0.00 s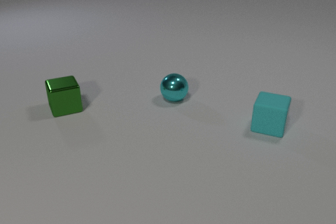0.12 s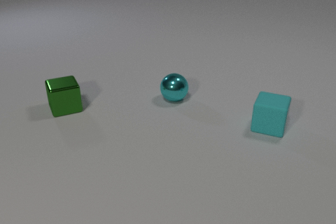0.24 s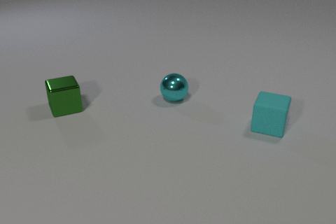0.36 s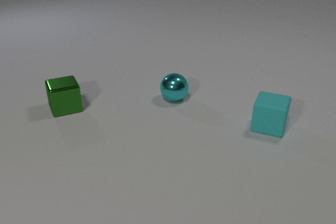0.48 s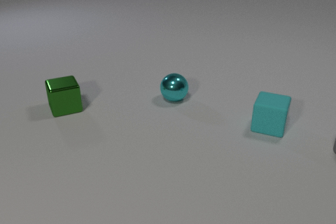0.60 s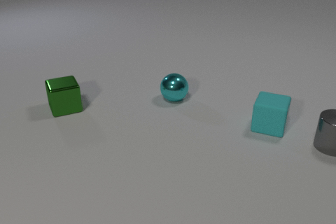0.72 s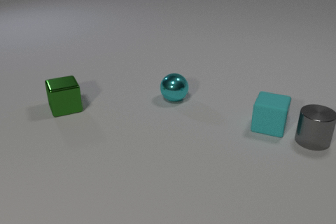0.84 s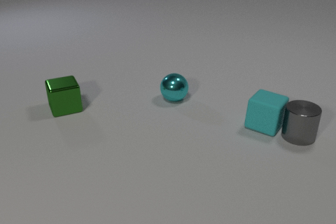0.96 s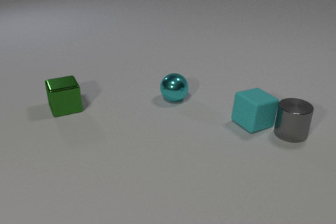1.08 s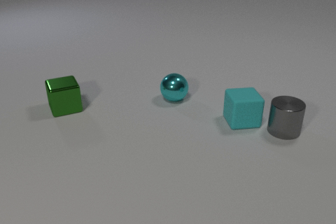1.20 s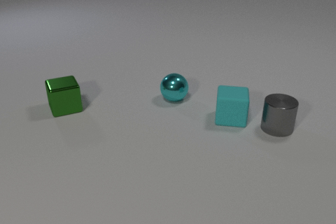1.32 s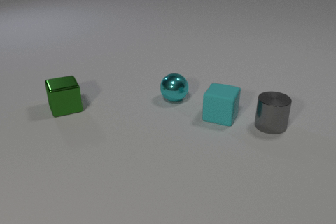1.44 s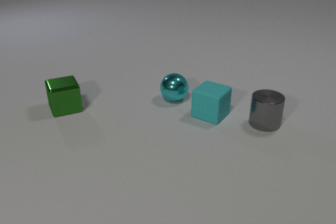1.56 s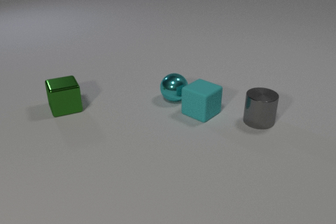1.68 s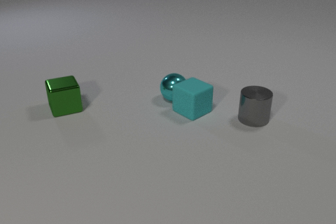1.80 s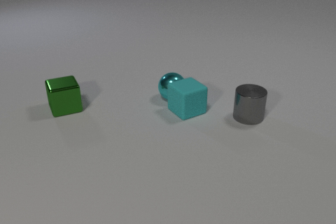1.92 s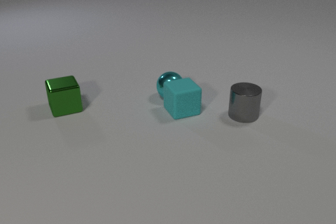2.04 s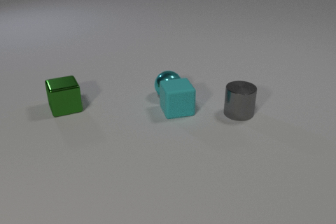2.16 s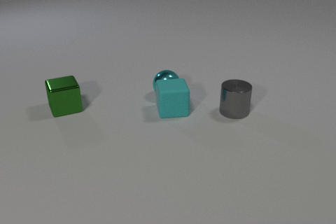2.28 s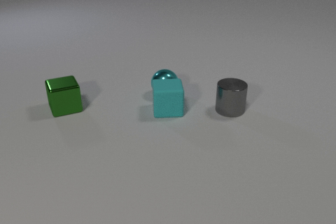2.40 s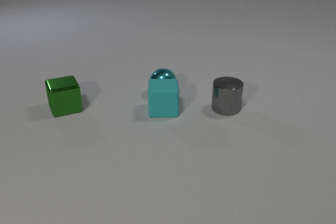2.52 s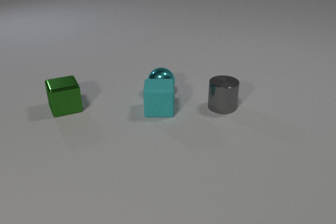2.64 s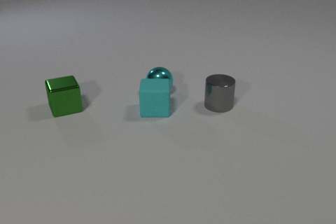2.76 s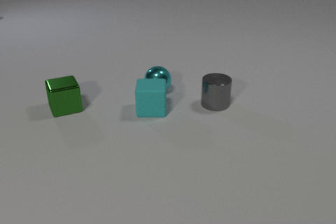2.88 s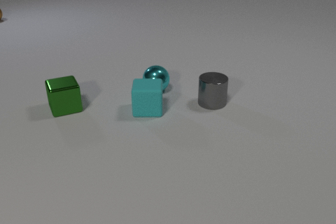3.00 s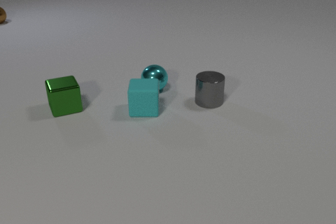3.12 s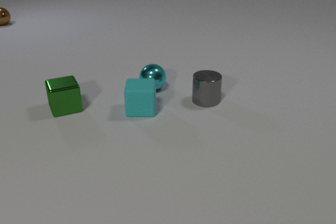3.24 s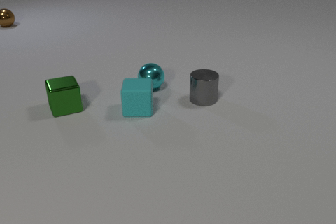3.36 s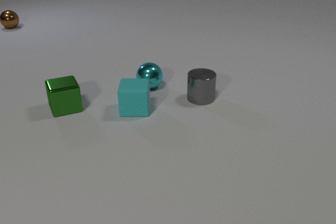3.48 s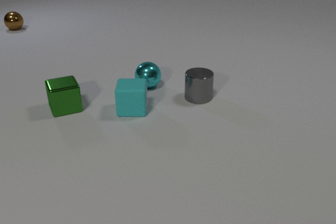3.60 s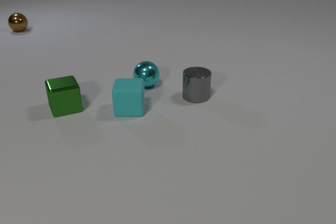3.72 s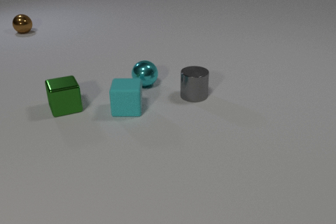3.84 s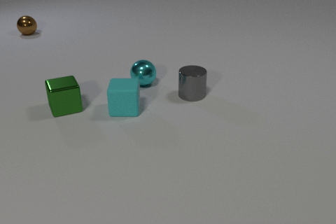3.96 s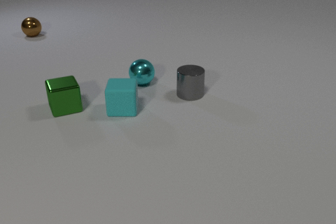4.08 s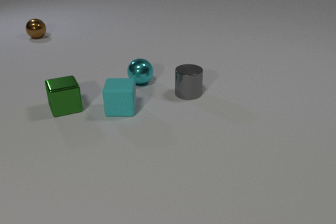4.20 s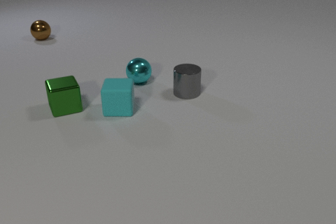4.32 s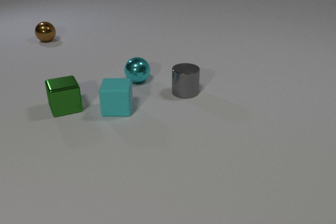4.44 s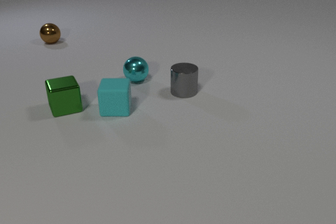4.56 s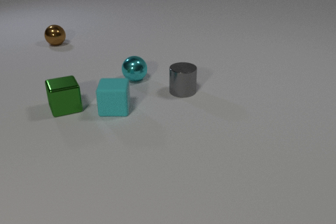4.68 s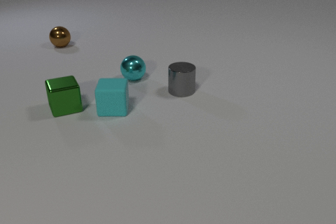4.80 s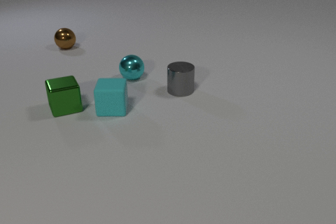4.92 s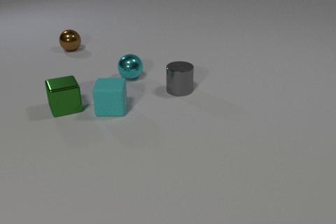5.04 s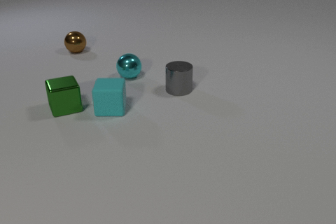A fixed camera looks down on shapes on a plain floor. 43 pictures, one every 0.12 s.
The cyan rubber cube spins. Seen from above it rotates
clockwise.
The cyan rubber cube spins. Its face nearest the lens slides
to the left.
0.00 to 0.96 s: The gray metal cylinder comes in at the right edge, slides to the left. The cyan rubber cube slides to the left, spins clockwise seen from above by about 30 degrees, its near face sliding to the left. The gray metal cylinder and the cyan rubber cube collide.
0.96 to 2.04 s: The gray metal cylinder slides to the left and away from the camera. The cyan rubber cube slides to the left, spins clockwise seen from above by about 105 degrees, its near face sliding to the left. The cyan metal sphere rolls away from the camera and to the left. The cyan rubber cube and the cyan metal sphere collide.
2.04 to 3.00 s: The gray metal cylinder slides to the left and away from the camera. The cyan rubber cube slides to the left. The brown metal sphere comes in at the left edge, rolls toward the camera and to the right. The cyan metal sphere rolls away from the camera and to the left.
3.00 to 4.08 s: The gray metal cylinder slides to the left and away from the camera. The cyan rubber cube slides to the left. The brown metal sphere rolls toward the camera and to the right. The cyan metal sphere rolls away from the camera and to the left.
4.08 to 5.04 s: The gray metal cylinder slides to the left and away from the camera. The cyan rubber cube slides to the left. The brown metal sphere rolls toward the camera and to the right. The cyan metal sphere rolls away from the camera and to the left.
What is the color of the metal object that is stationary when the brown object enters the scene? green.
What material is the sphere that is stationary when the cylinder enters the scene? metal.
What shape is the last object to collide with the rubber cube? sphere.
